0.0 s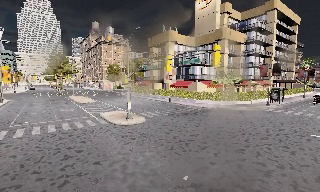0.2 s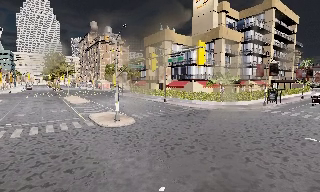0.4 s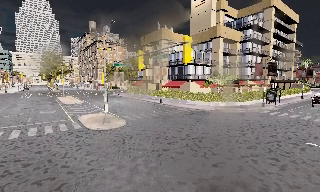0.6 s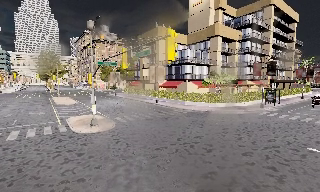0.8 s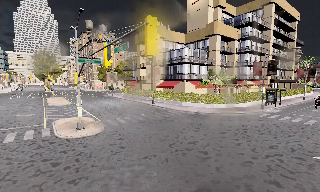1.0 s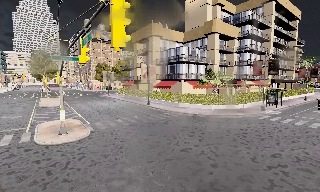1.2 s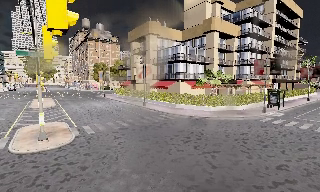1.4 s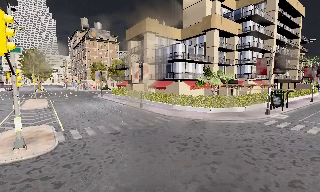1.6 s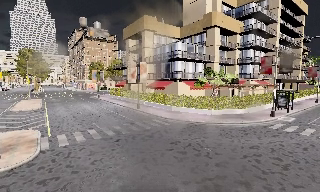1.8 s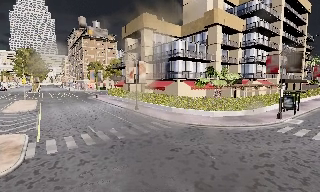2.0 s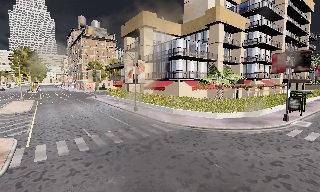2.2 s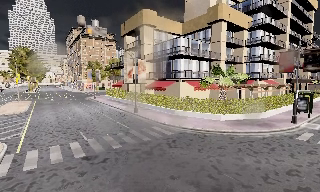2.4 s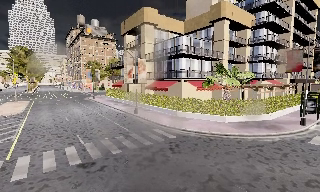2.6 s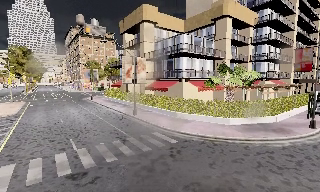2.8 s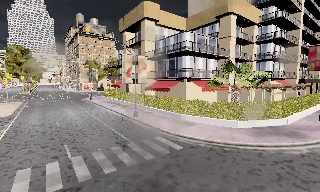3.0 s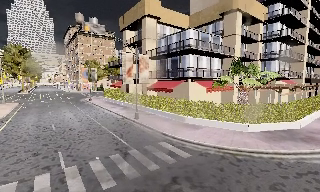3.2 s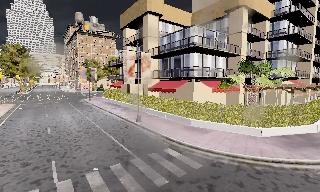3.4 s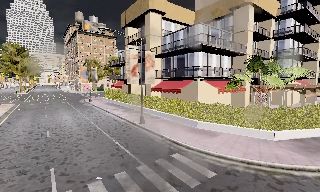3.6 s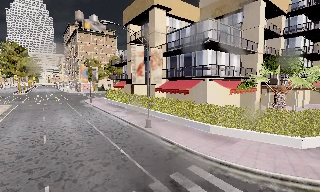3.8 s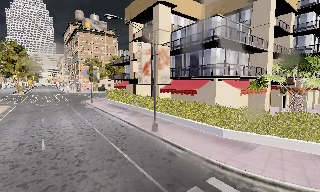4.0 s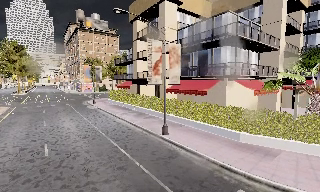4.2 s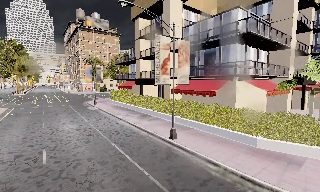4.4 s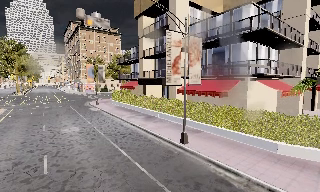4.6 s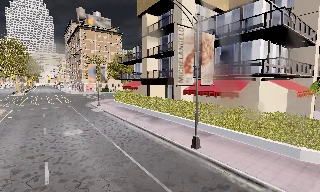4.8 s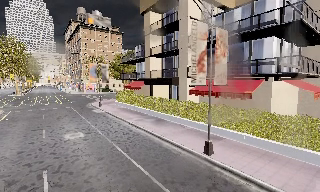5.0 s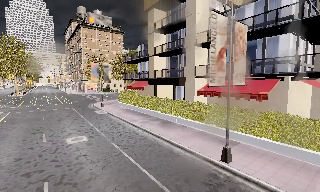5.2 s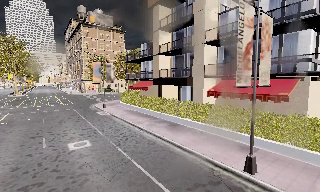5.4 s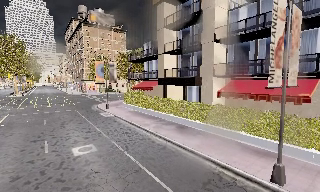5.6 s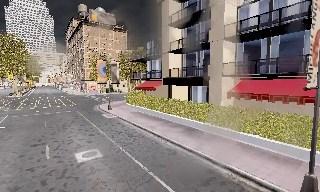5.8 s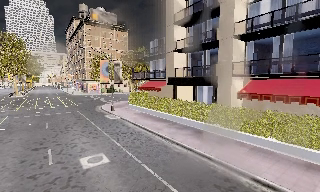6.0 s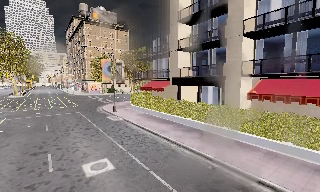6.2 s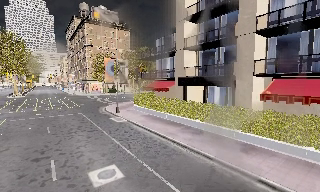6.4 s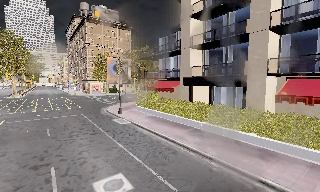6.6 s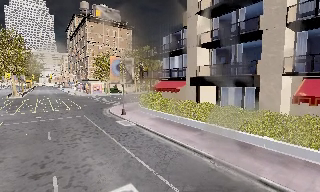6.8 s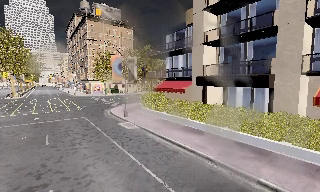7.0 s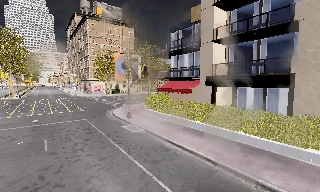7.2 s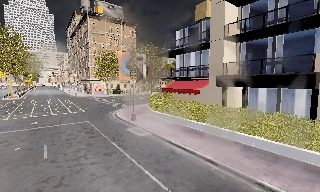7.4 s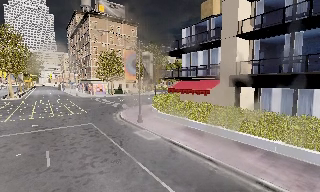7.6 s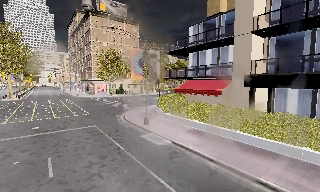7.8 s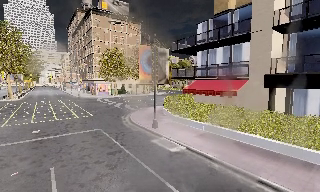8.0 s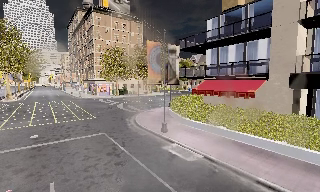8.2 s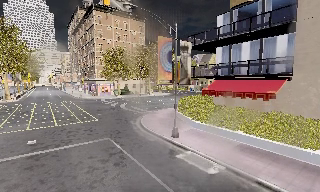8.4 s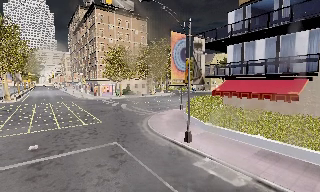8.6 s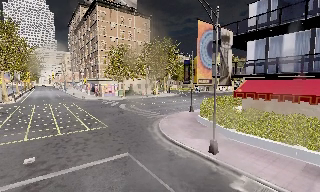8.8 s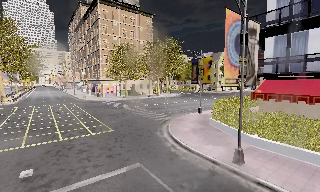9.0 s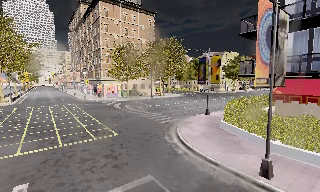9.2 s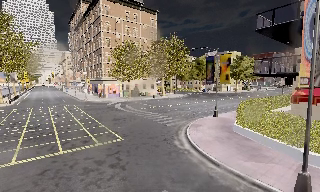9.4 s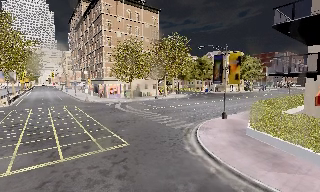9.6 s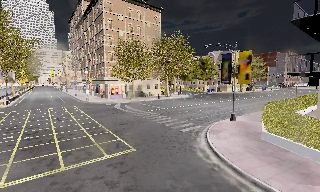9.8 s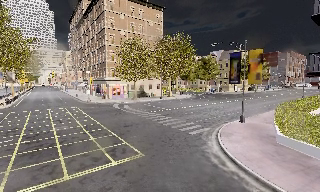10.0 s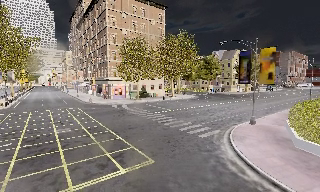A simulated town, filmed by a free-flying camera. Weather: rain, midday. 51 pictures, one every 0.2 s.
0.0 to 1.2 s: The camera travels forward and to its right, about 7 m, so what stands in front looms larger.
1.2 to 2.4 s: The camera travels forward, about 6 m, so what stands in front looms larger. It loses speed.
2.4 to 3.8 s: The camera travels forward, about 7 m, so what stands in front looms larger.
3.8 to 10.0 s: The camera travels forward and to its left, about 30 m, so what stands in front looms larger.
The film runs forward here.
